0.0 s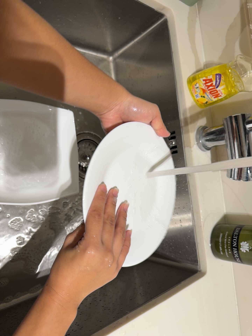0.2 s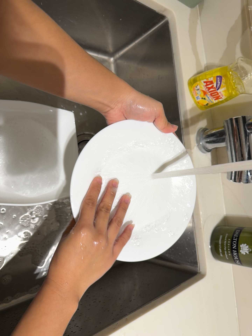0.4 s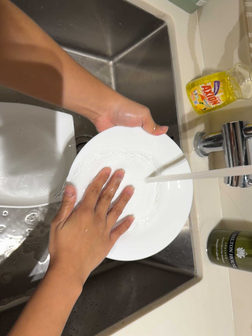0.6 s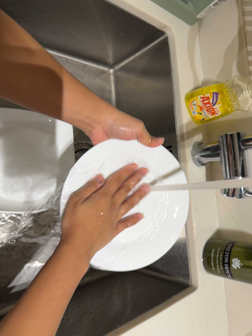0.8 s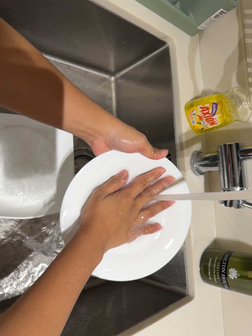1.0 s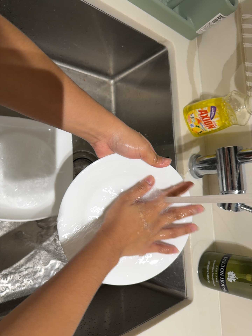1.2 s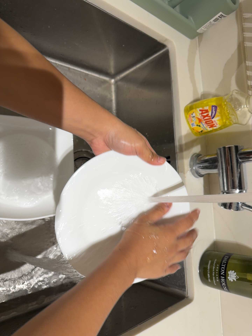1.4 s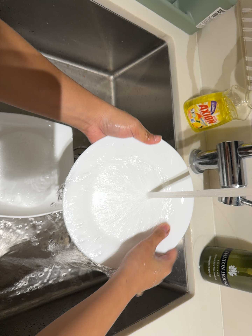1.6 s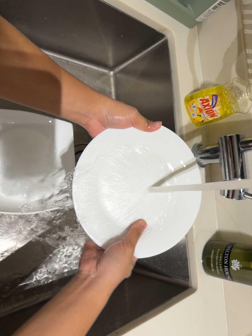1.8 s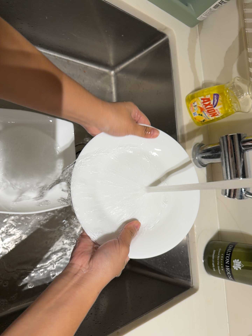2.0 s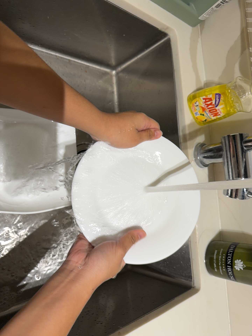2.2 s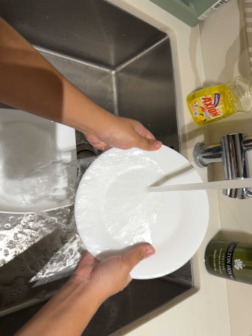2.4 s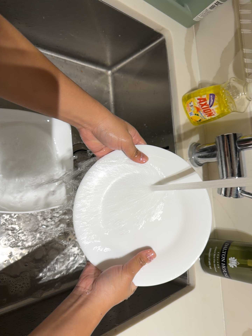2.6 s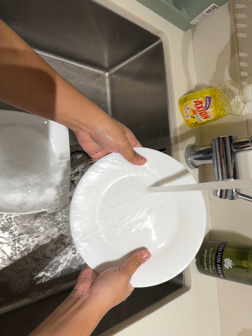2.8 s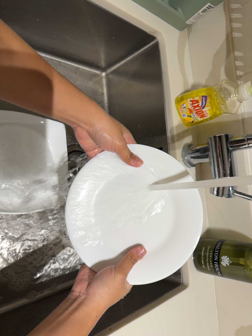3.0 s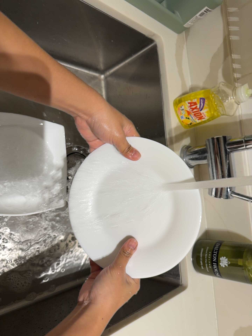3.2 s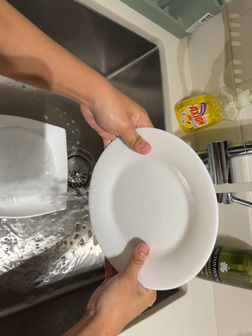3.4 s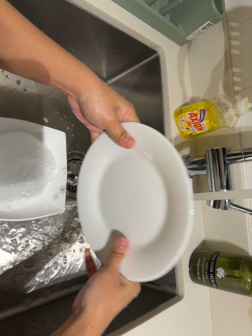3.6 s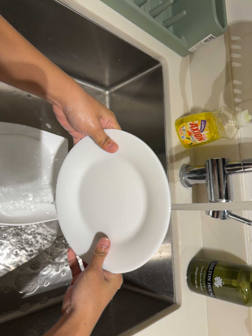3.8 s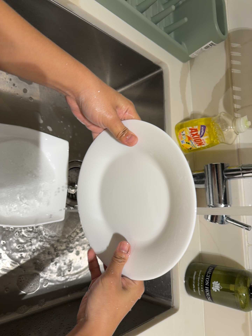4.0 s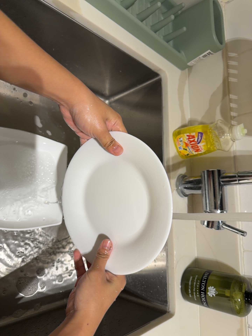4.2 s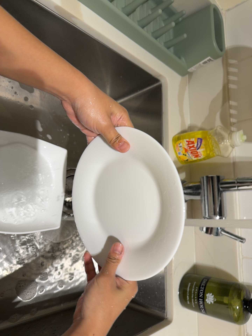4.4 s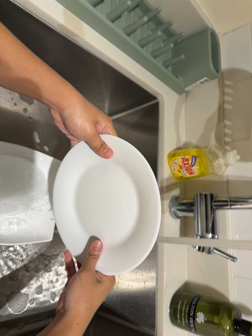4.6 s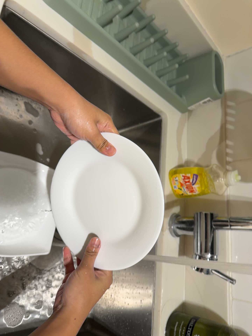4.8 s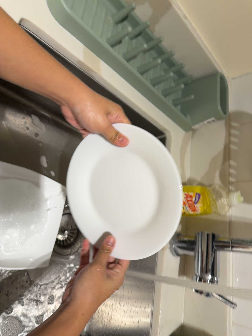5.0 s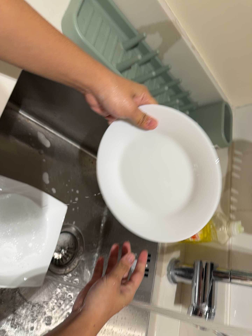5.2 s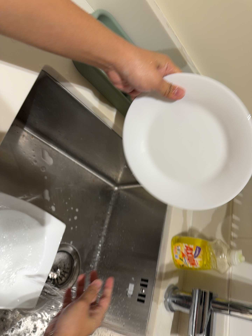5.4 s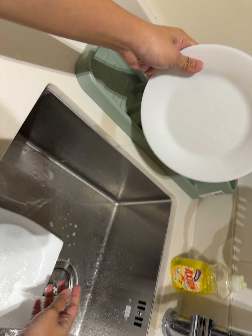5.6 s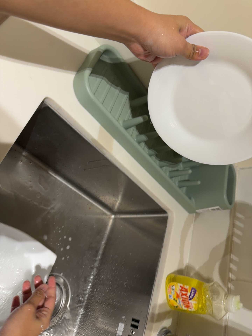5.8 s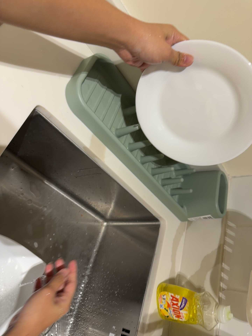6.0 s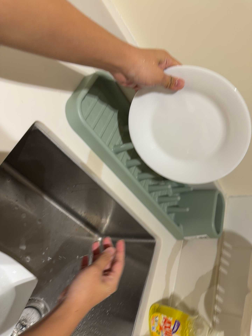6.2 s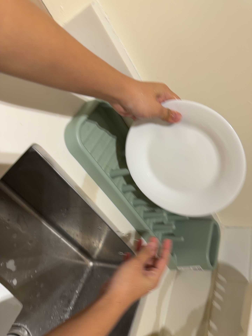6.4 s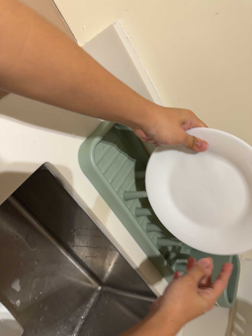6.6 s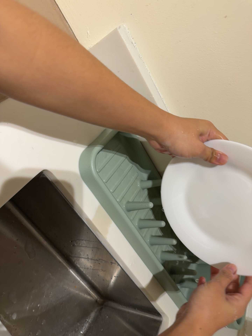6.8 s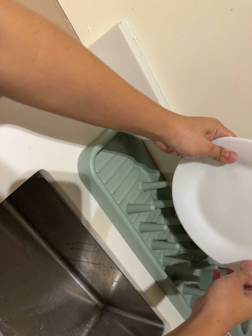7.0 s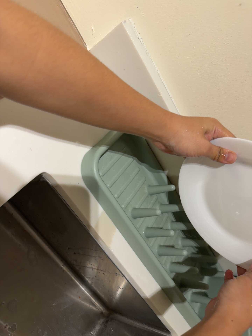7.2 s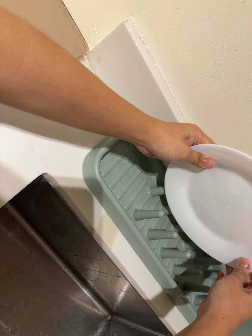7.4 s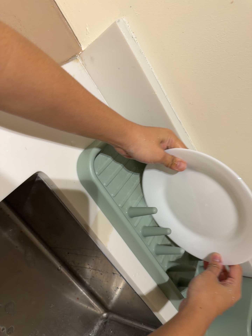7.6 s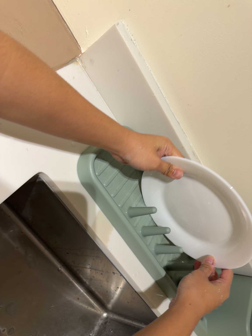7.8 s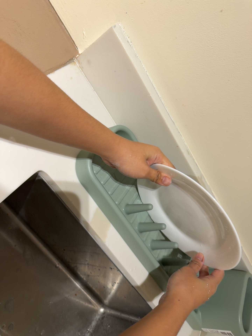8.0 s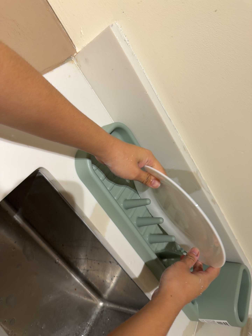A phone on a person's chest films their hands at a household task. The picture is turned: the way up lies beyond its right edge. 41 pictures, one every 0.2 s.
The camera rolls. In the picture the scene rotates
clockwise.
The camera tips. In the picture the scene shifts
downward.
0.0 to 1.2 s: The camera shifts only a little, or ends up much as it began.
1.2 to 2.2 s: The camera keeps its place and its aim.
2.2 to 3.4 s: The camera shifts only a little, or ends up much as it began.
3.4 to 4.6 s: The camera's aim tips toward the top of its view by about 10 degrees, and the scene shifts downward. It rolls about its line of sight by about 10 degrees, and the scene rotates clockwise.
4.6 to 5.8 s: The camera travels toward the top of its view, about 7 cm, so close, fixed things drift downward. Its aim tips toward the top of its view by about 15 degrees, and the scene shifts downward. It rolls about its line of sight by about 15 degrees, and the scene rotates clockwise.
5.8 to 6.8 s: The camera travels forward, about 8 cm, so what stands in front looms larger. Its aim tips toward the top of its view by about 15 degrees, and the scene shifts downward. It rolls about its line of sight by about 10 degrees, and the scene rotates clockwise.
6.8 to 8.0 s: The camera shifts only a little, or ends up much as it began.
The film runs forward here.
